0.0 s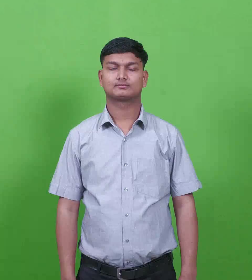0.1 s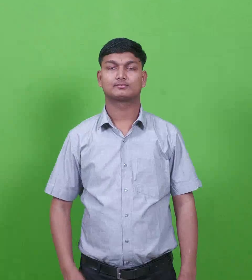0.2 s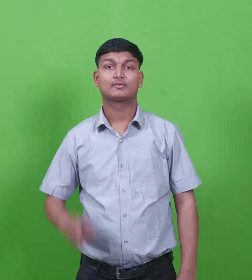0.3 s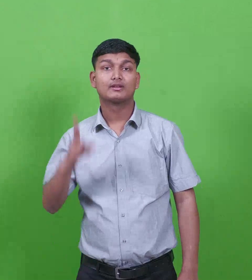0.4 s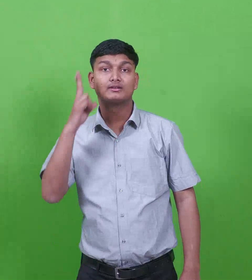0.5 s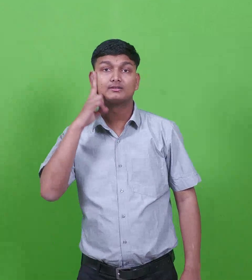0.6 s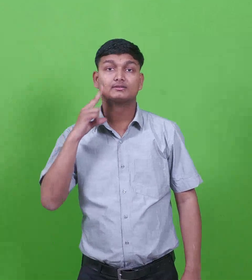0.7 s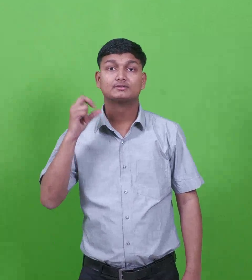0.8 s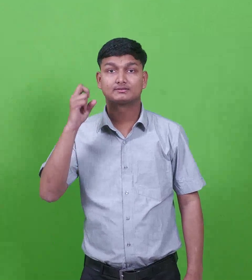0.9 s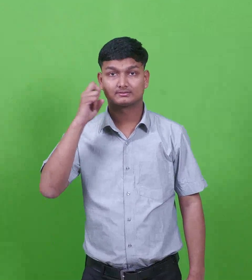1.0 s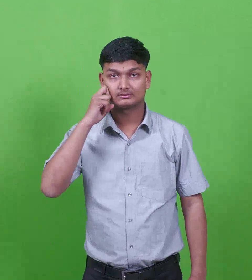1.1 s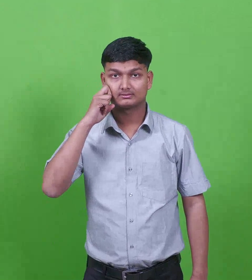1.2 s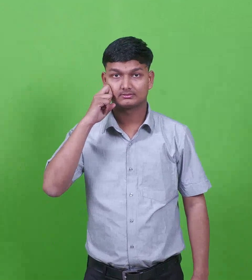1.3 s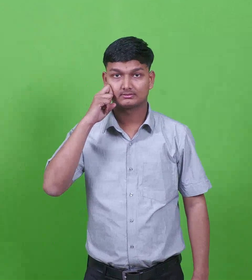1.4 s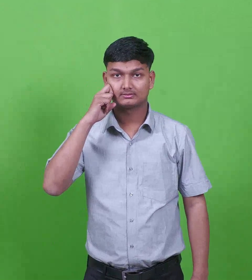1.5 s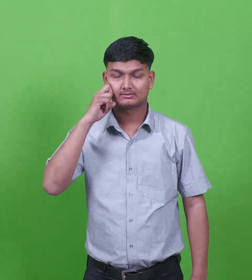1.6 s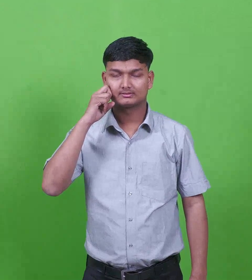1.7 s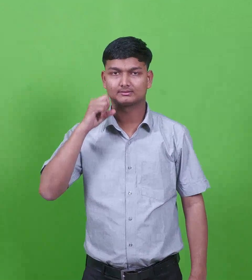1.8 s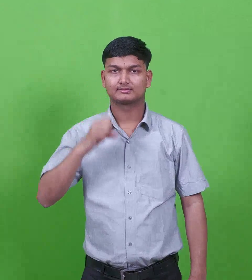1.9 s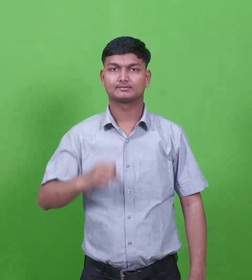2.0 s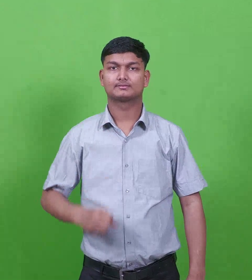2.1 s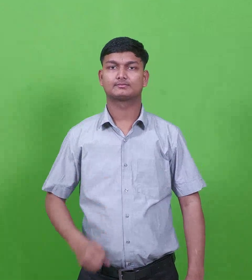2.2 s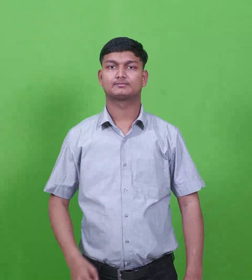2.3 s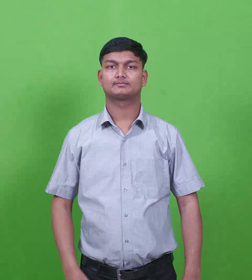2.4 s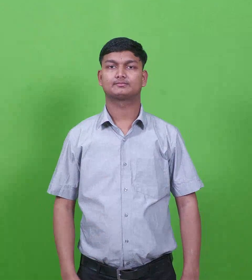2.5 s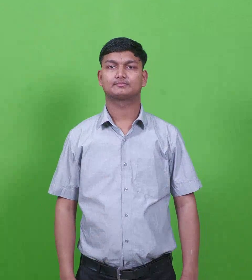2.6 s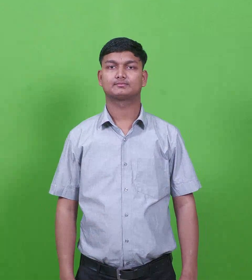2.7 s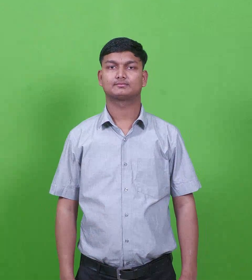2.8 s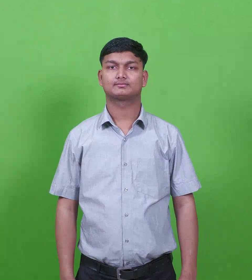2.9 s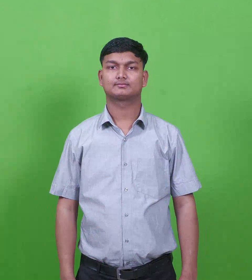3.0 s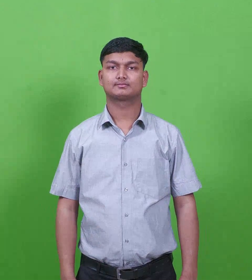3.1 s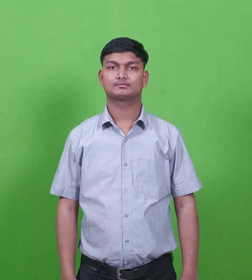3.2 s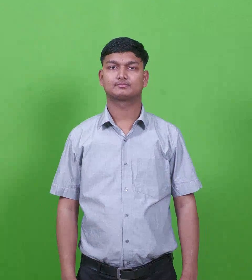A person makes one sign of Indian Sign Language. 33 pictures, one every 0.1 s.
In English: andronicus
